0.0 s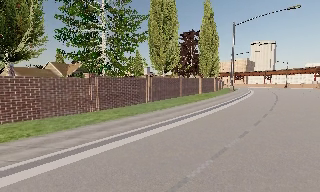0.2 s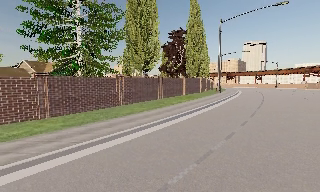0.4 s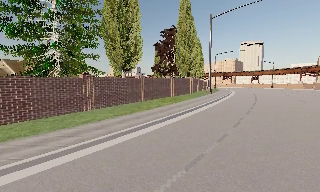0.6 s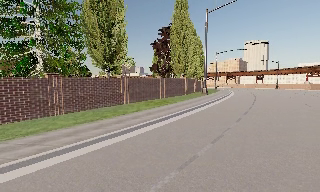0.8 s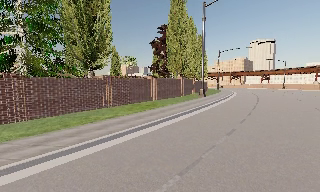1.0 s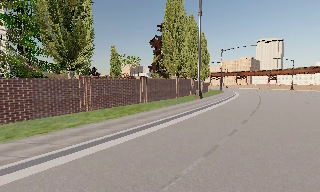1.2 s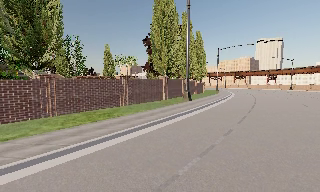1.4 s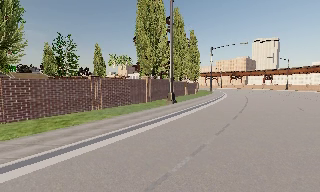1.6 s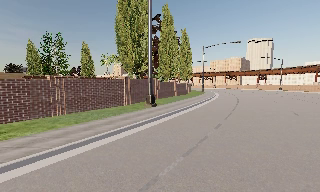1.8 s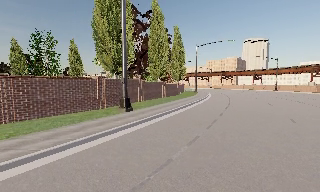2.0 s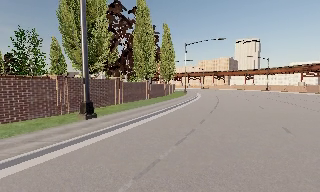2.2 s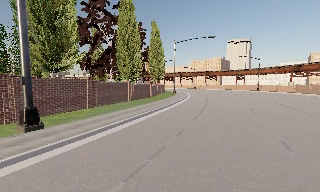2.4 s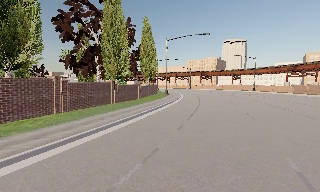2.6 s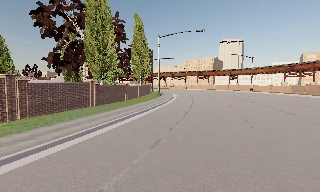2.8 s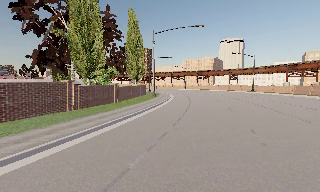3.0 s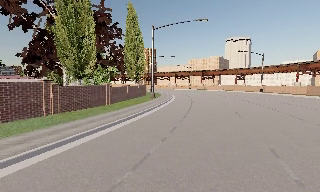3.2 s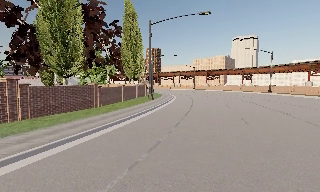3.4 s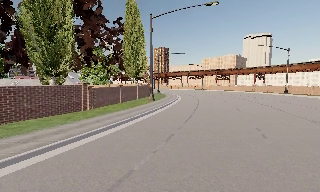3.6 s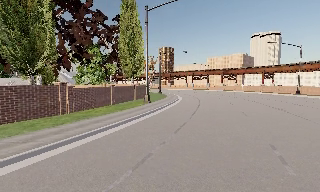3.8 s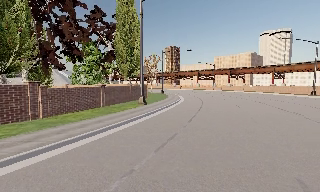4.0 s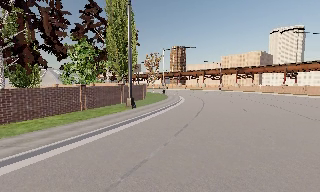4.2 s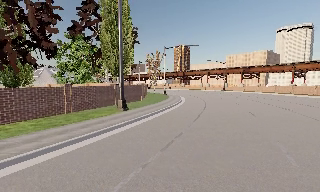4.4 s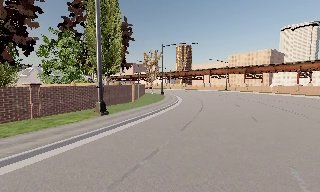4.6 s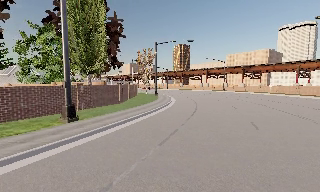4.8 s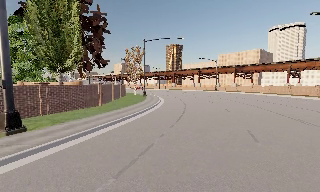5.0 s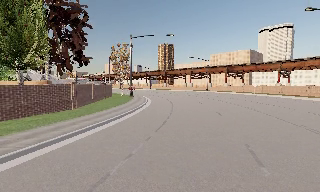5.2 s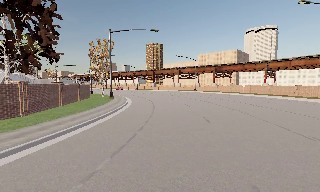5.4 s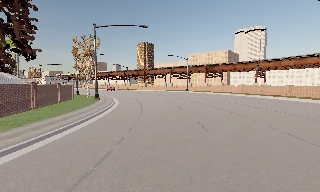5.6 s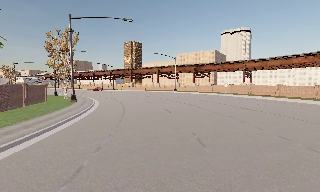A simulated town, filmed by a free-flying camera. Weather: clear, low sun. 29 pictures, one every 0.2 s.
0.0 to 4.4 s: The camera travels forward and to its right, about 45 m, so what stands in front looms larger.
4.4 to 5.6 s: The camera pans to its right, which is clockwise from overhead, by about 15 degrees. It travels forward, about 12 m, so what stands in front looms larger.
The film runs backward here.
